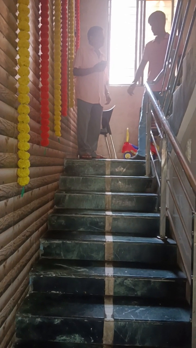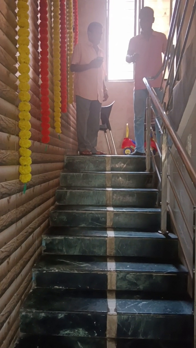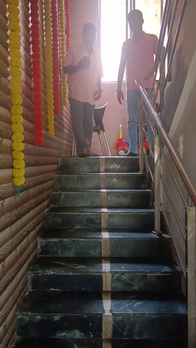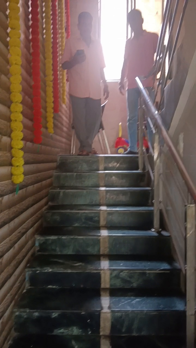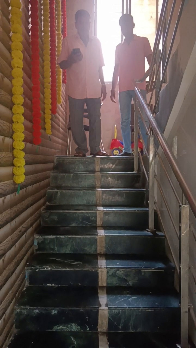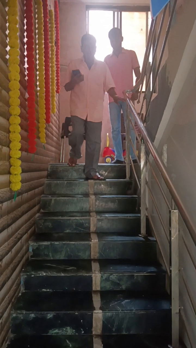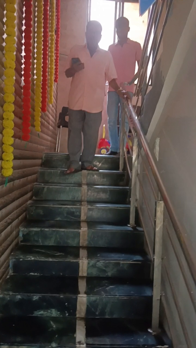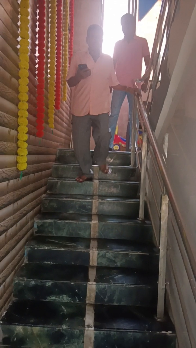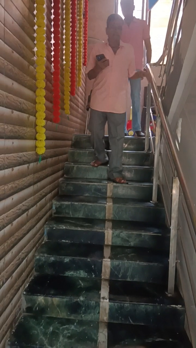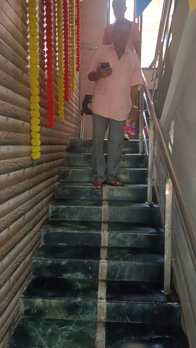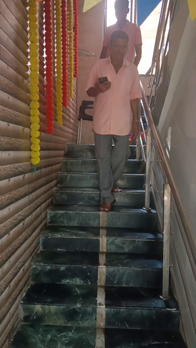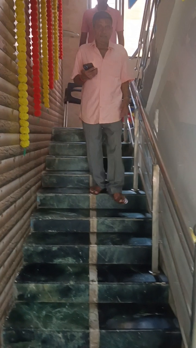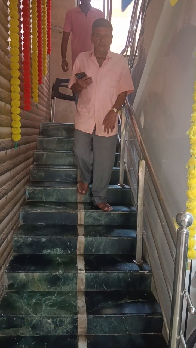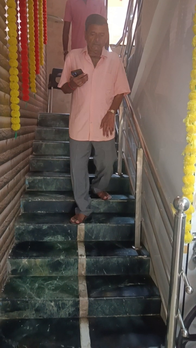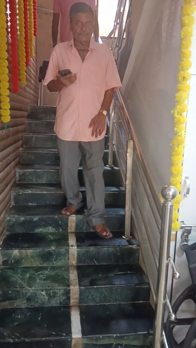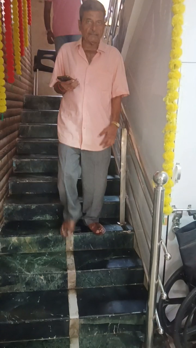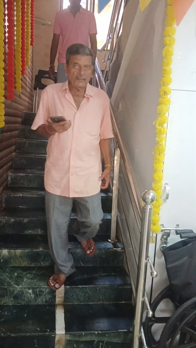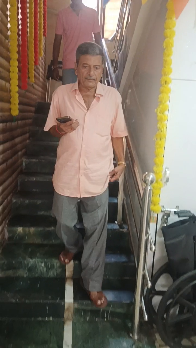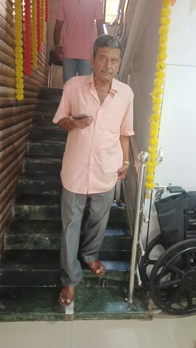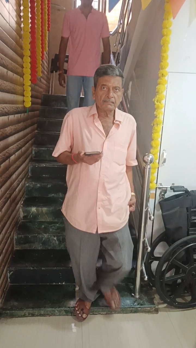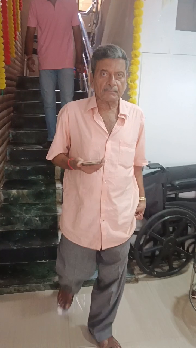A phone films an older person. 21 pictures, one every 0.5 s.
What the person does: Going down stairs.
